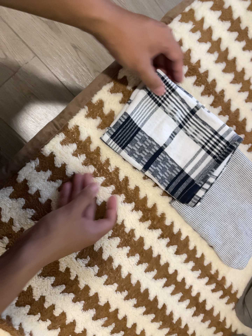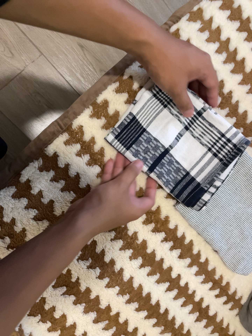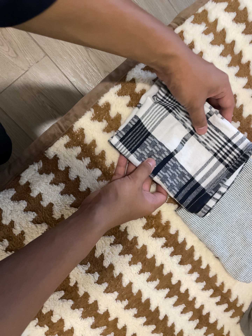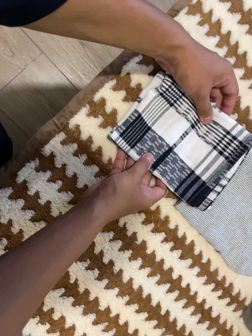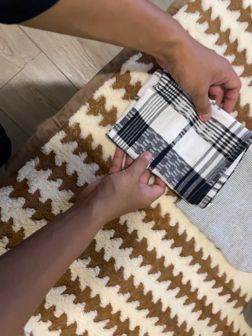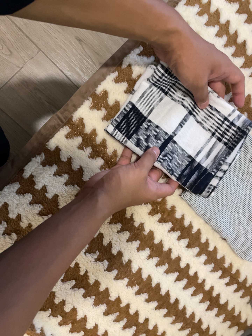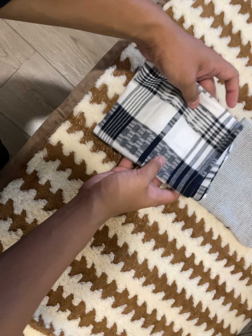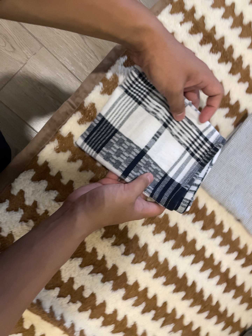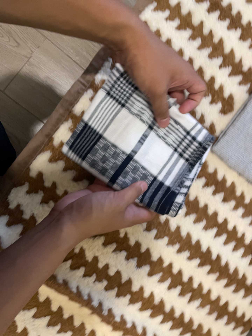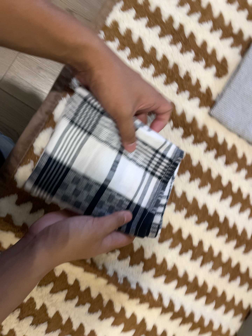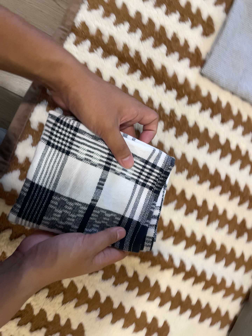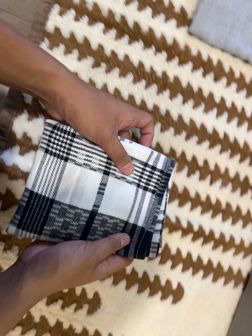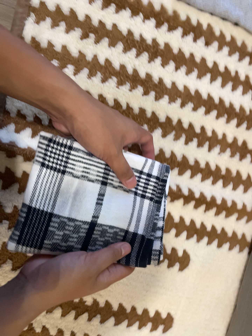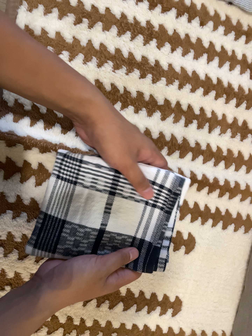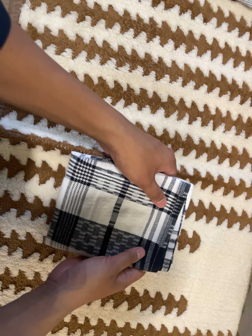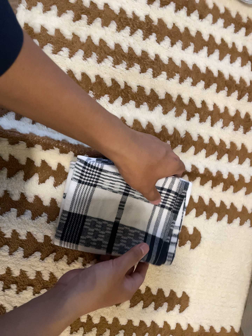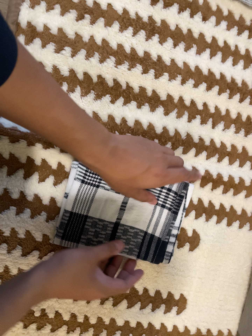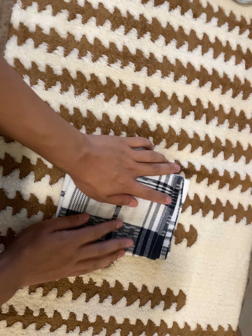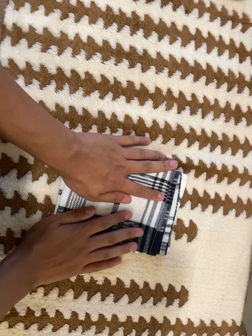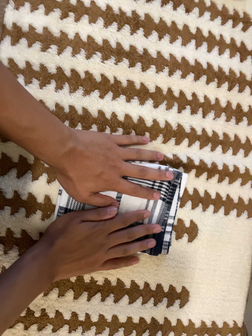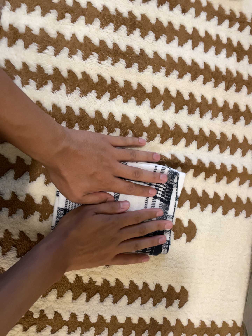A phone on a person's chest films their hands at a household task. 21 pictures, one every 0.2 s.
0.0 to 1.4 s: The camera shifts only a little, or ends up much as it began.
1.4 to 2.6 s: The camera travels toward the bottom of its view, about 24 cm, so close, fixed things drift upward. It rolls about its line of sight by about 30 degrees, and the scene rotates counterclockwise.
2.6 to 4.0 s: The camera shifts only a little, or ends up much as it began.
The film runs backward here.
